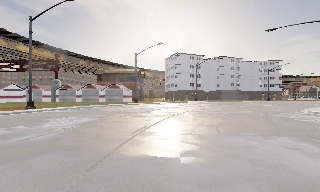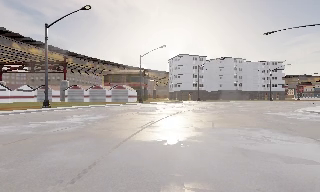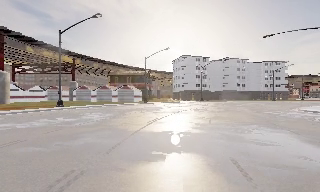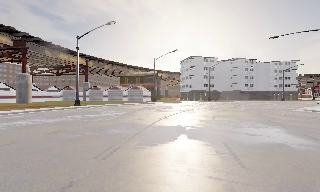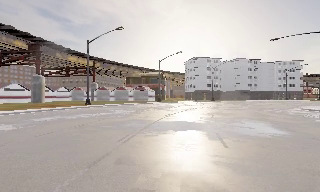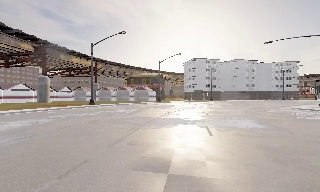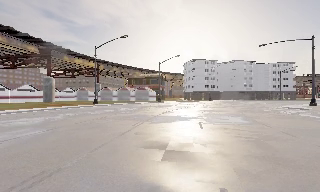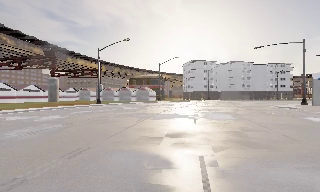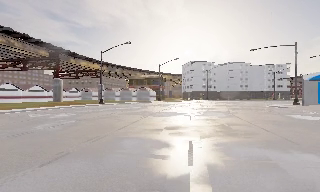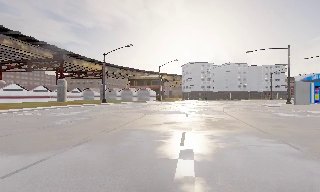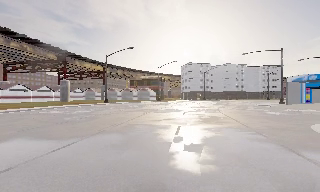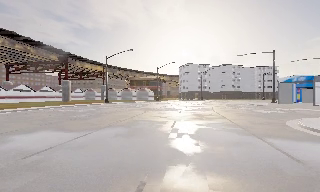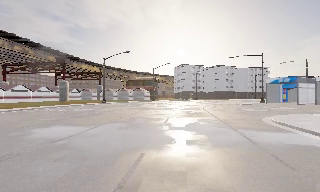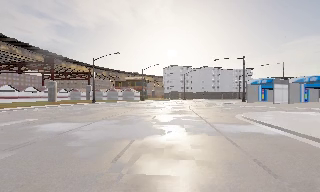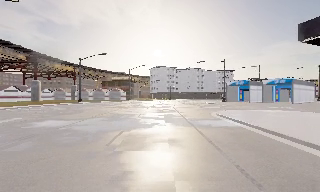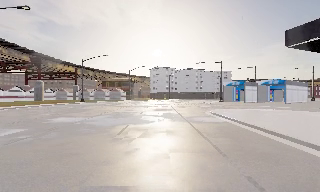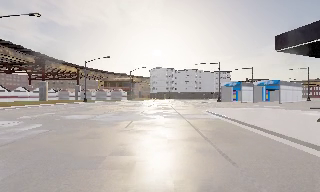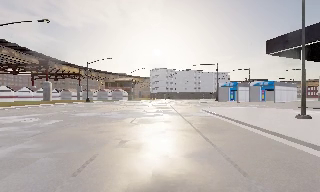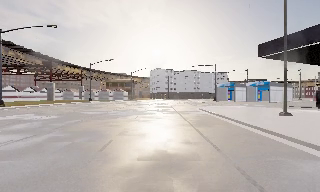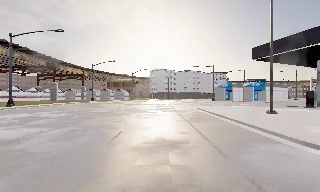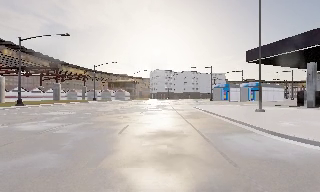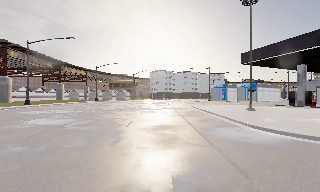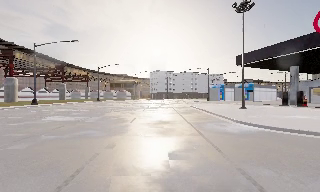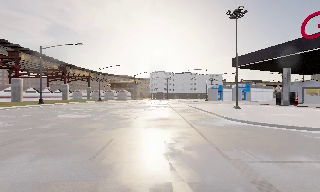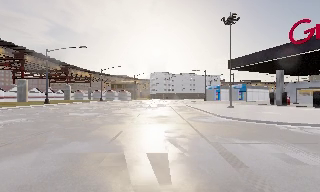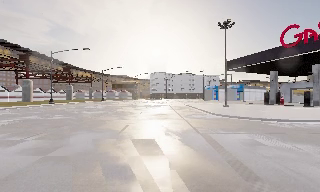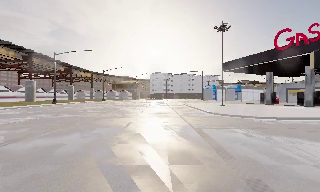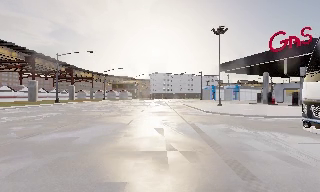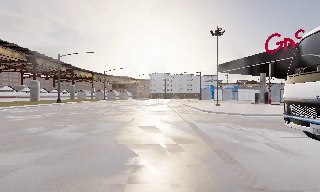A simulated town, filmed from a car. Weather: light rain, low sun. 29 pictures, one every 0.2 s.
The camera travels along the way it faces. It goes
backward.
0.0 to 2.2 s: The camera travels backward, about 16 m, so what stands in front gets smaller.
2.2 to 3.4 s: The camera swings to its right by about 10 degrees, and the scene slides to the left. It travels backward, about 9 m, so what stands in front gets smaller.
3.4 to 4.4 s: The camera travels backward, about 7 m, so what stands in front gets smaller.
4.4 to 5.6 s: The camera travels backward, about 7 m, so what stands in front gets smaller. It loses speed.
The film runs backward here.
